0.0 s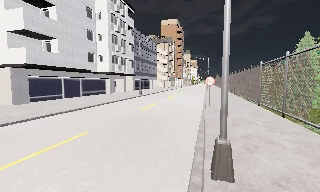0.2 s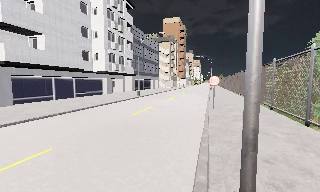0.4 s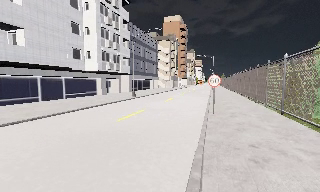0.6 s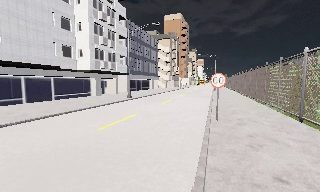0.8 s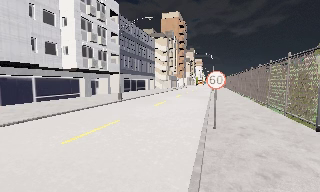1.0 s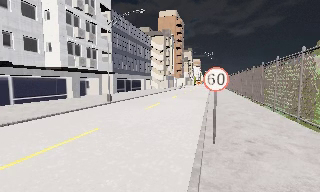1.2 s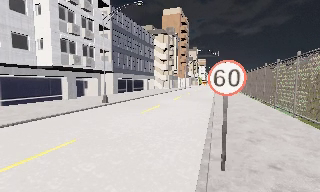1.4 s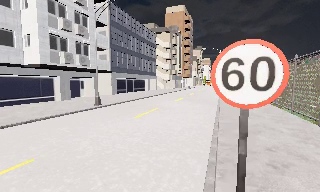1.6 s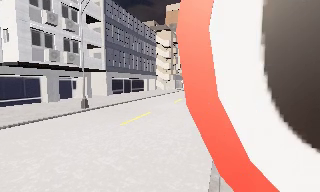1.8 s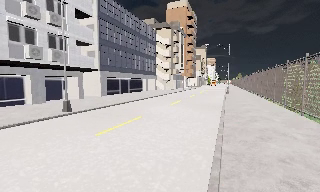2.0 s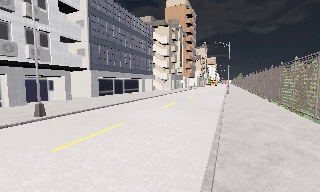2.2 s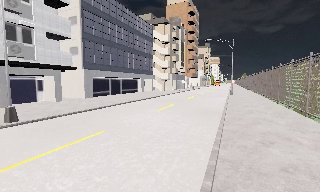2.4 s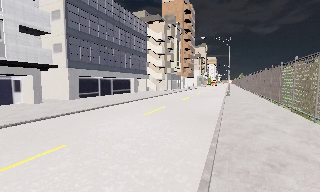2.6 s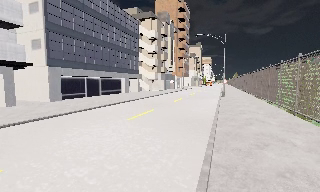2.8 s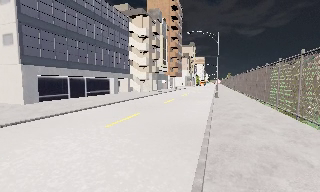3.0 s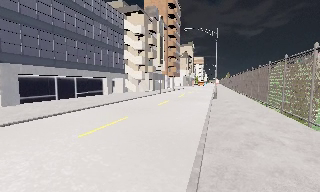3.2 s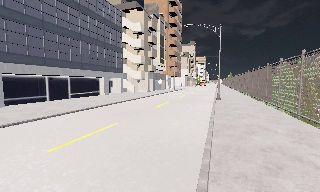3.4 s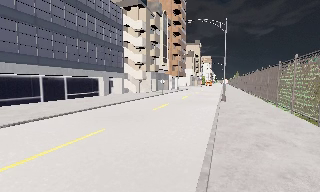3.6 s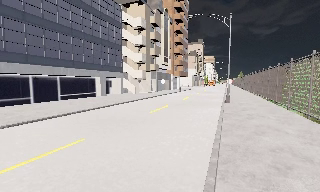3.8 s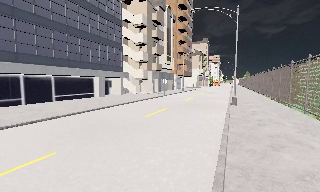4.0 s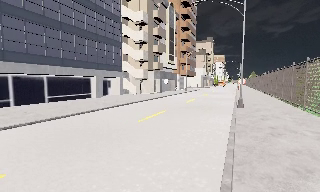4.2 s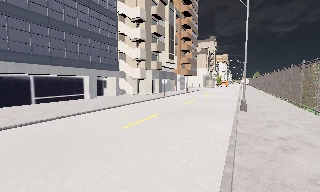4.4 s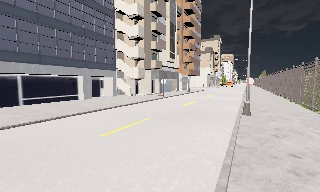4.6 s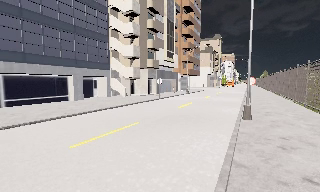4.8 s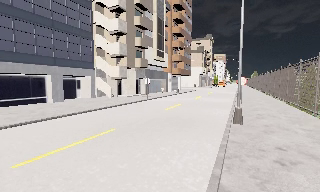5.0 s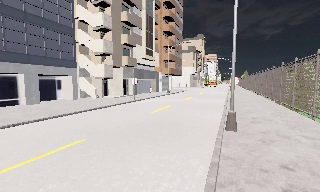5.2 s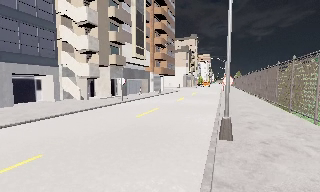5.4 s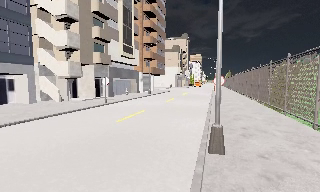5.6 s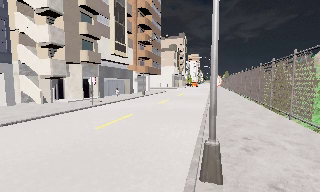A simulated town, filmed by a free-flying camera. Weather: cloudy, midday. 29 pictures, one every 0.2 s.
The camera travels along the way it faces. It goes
forward.
0.0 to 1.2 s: The camera travels forward, about 9 m, so what stands in front looms larger.
1.2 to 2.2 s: The camera travels forward and to its right, about 7 m, so what stands in front looms larger.
2.2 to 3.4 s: The camera travels forward, about 8 m, so what stands in front looms larger.
3.4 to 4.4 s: The camera travels forward and to its right, about 6 m, so what stands in front looms larger.
4.4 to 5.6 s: The camera swings to its right by about 10 degrees, and the scene slides to the left. It travels forward and to its right, about 7 m, so what stands in front looms larger.
The film runs forward here.
